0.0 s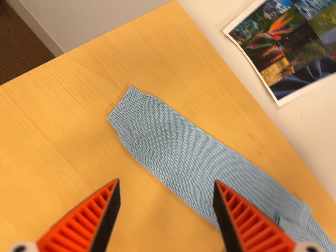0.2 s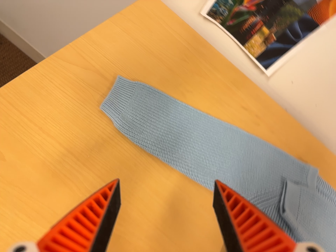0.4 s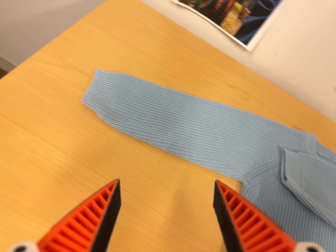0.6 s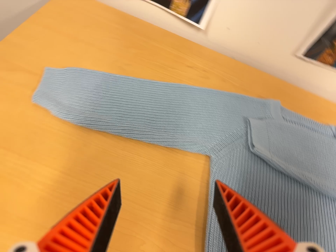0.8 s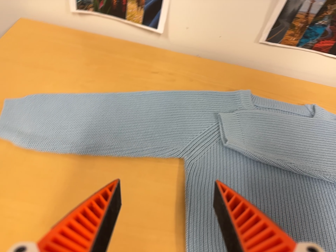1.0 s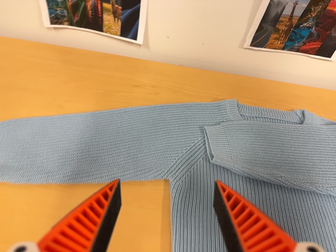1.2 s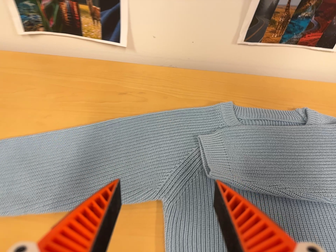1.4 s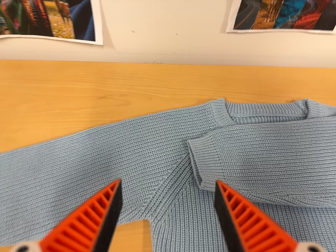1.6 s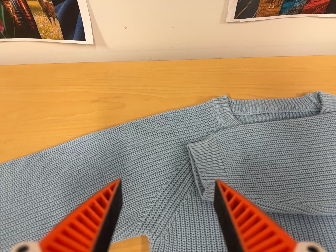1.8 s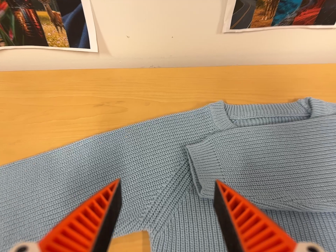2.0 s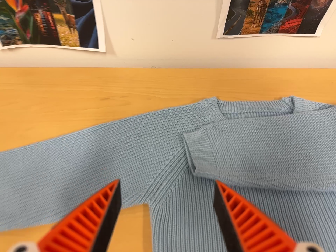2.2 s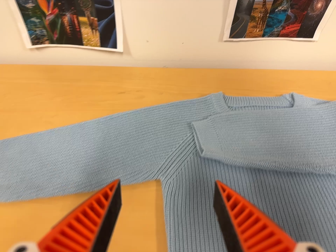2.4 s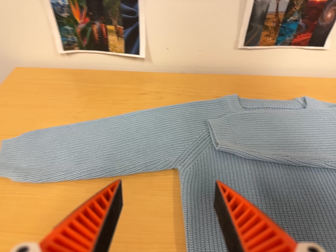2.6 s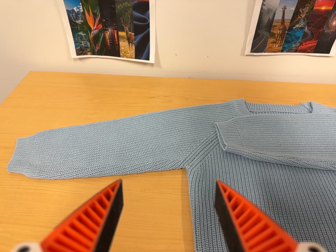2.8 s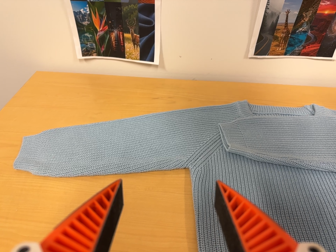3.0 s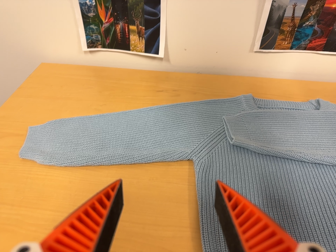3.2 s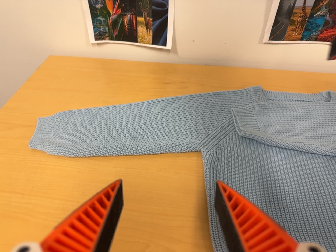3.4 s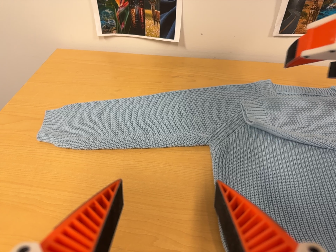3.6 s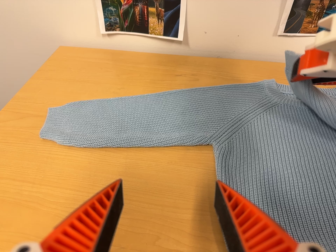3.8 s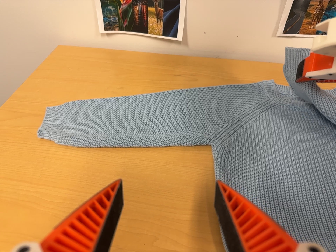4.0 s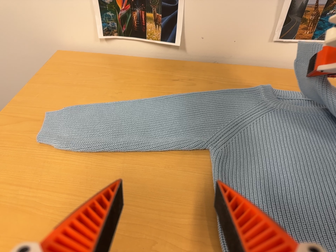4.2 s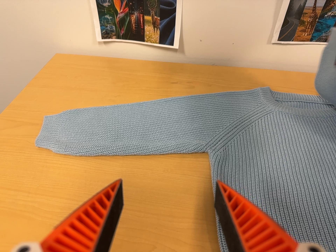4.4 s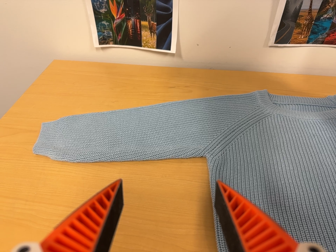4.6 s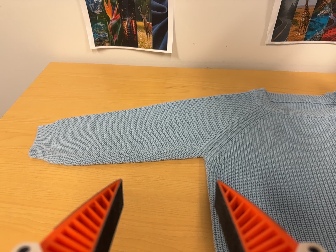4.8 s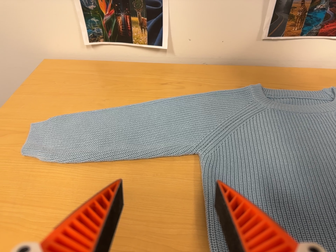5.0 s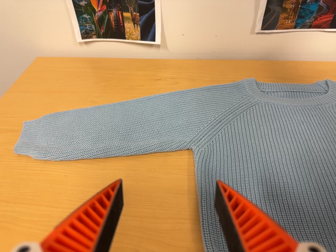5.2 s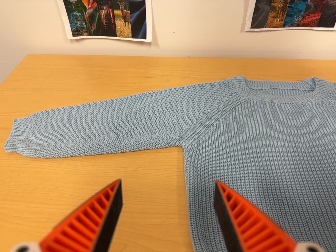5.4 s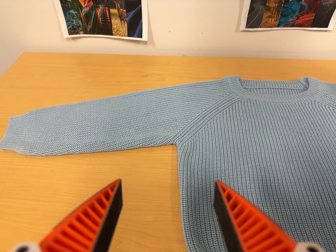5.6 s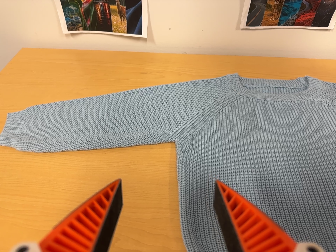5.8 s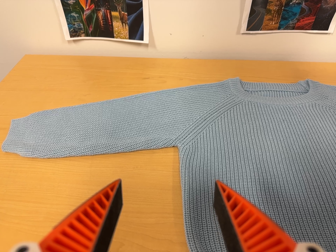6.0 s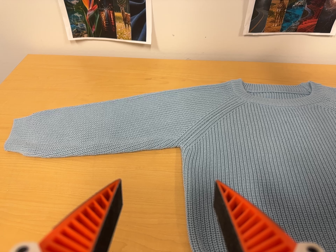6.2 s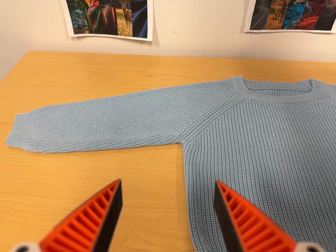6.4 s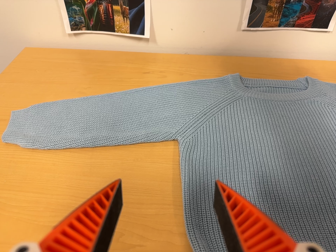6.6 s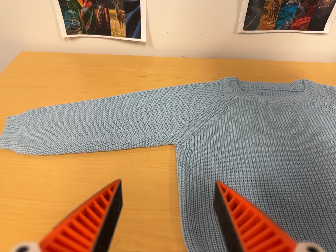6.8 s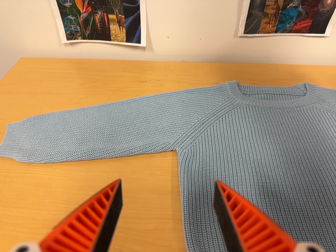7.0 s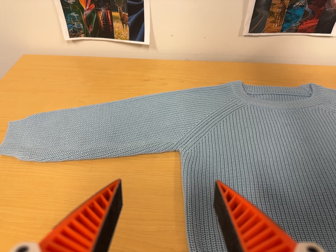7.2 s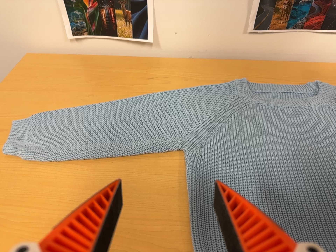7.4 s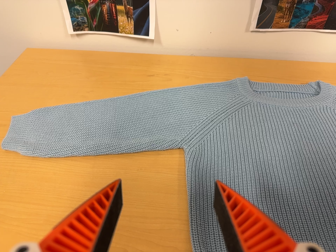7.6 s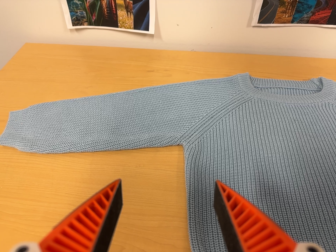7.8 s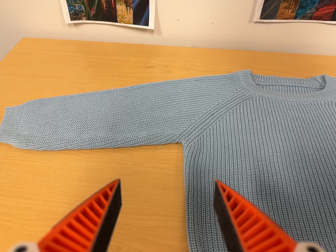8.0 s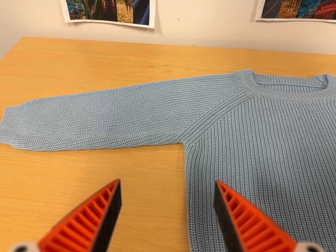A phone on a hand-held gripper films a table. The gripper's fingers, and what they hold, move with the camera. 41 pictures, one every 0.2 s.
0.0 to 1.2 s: The camera travels to its right, about 22 cm, so close, fixed things drift to the left. It rolls about its line of sight by about 45 degrees, and the scene rotates counterclockwise.
1.2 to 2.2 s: The camera travels toward the bottom of its view, about 6 cm.
2.2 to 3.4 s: The camera travels toward the bottom of its view and backward, about 10 cm.
3.4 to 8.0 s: The camera shifts only a little, or ends up much as it began.
The film runs backward here.
